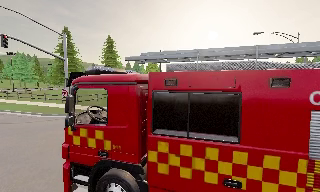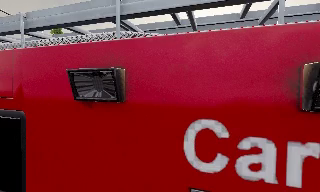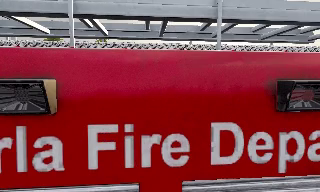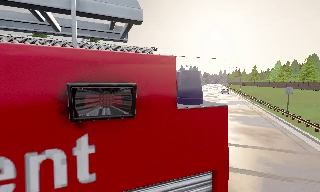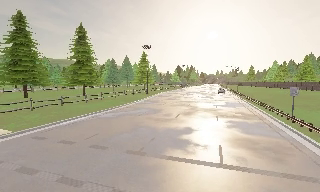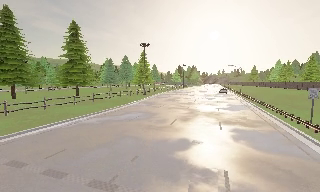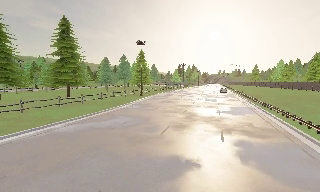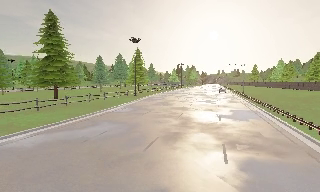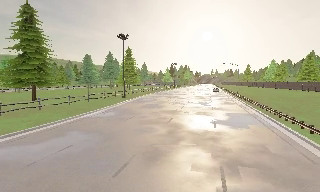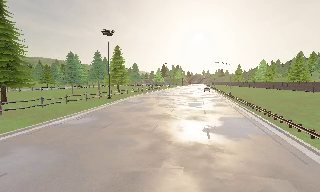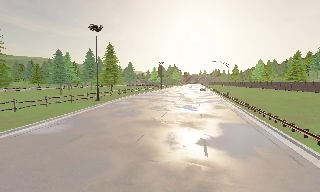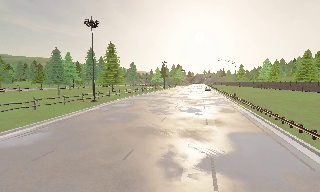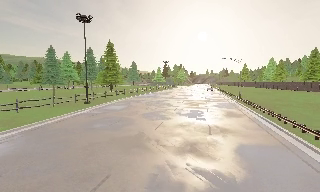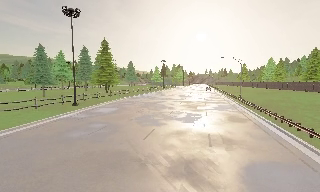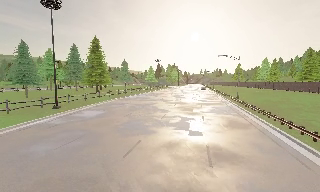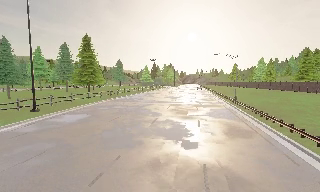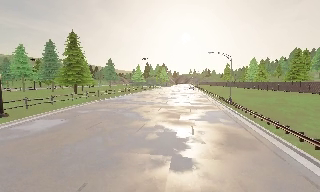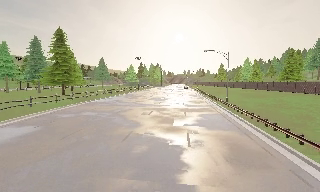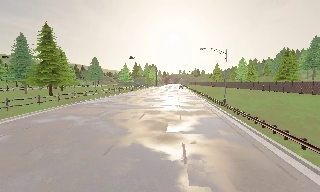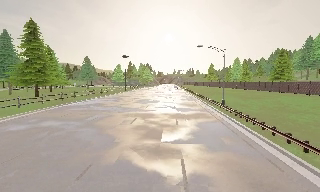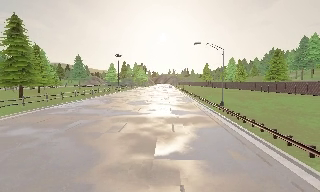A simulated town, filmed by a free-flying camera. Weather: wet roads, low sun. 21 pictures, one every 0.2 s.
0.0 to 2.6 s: The camera travels forward, about 30 m, so what stands in front looms larger.
2.6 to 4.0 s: The scene slides to the left, as the camera pans about 15 degrees to its right. It travels forward, about 13 m, so what stands in front looms larger.
The film runs forward here.
